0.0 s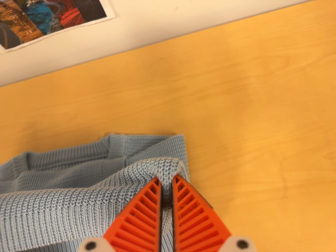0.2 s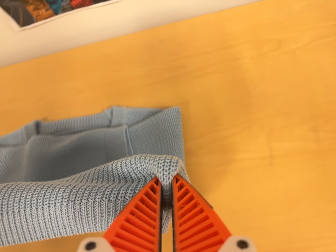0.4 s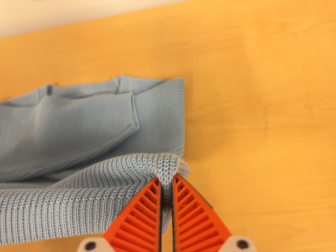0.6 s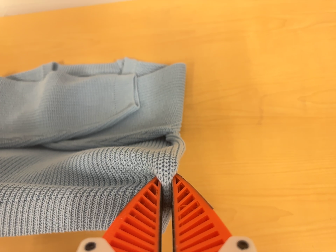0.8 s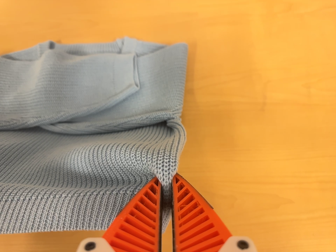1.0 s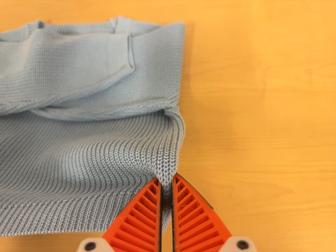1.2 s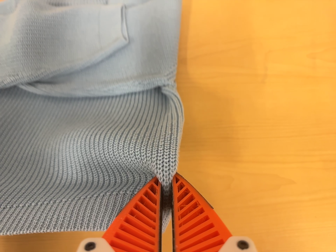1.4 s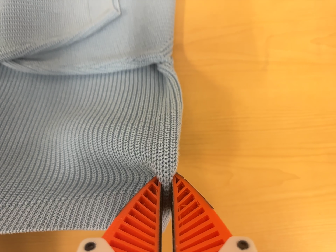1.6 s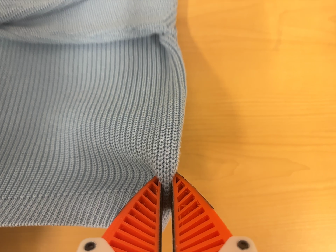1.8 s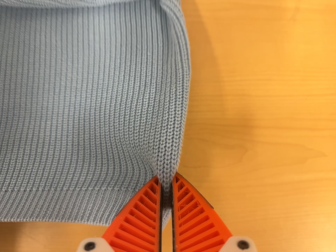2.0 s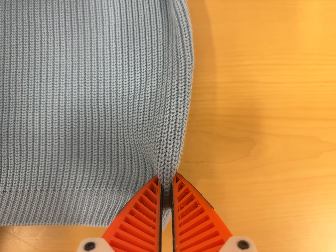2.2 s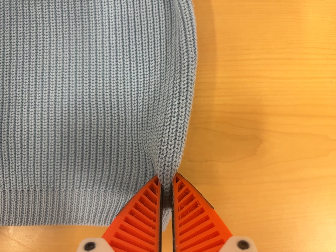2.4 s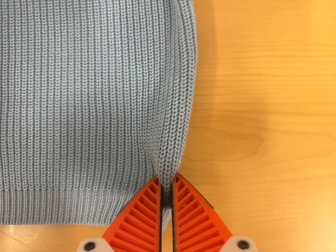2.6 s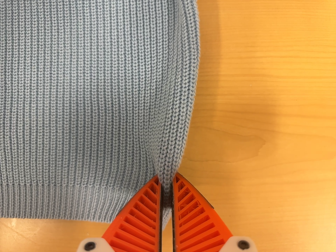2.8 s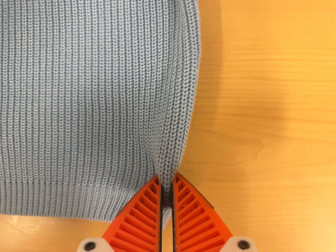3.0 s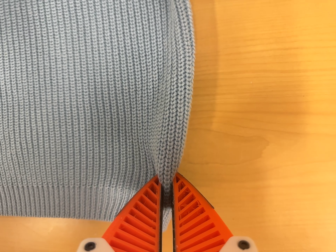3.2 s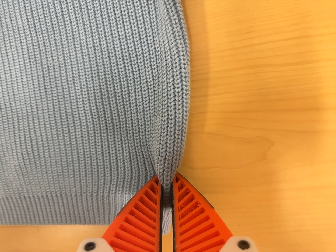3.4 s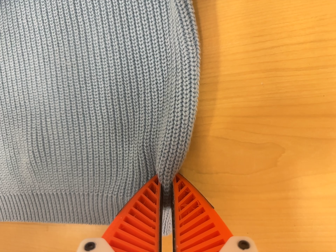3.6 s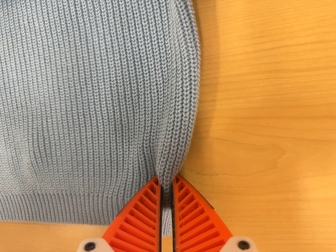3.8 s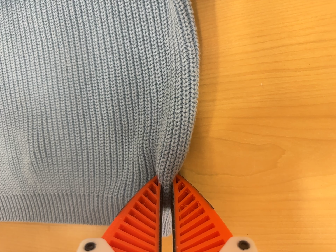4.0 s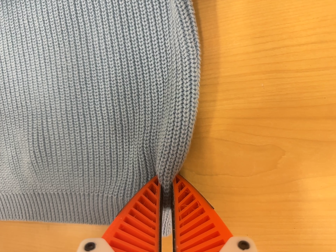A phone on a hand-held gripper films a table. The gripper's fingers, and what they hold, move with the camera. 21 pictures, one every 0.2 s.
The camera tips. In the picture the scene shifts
upward.
0.0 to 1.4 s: The camera travels toward the bottom of its view, about 12 cm, so close, fixed things drift upward. Its aim tips toward the bottom of its view by about 10 degrees, and the scene shifts upward. It rolls about its line of sight by about 10 degrees, and the scene rotates clockwise.
1.4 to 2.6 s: The camera travels forward, about 10 cm, so what stands in front looms larger. Its aim tips toward the bottom of its view by about 15 degrees, and the scene shifts upward.
2.6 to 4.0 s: The camera pans to its left by about 15 degrees. It travels to its right, about 7 cm.
The film runs backward here.
